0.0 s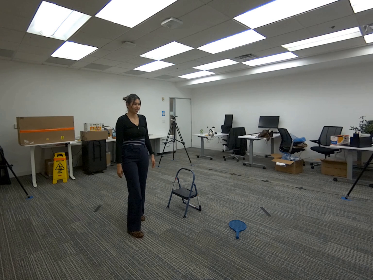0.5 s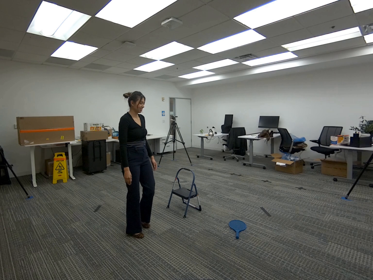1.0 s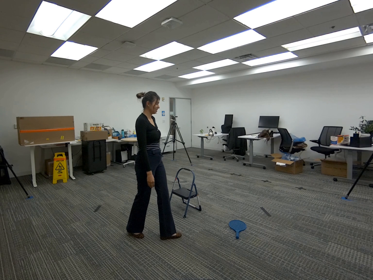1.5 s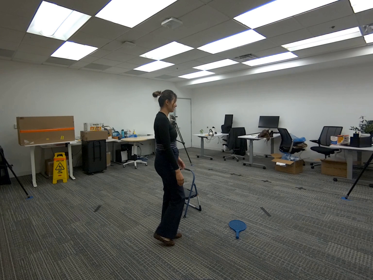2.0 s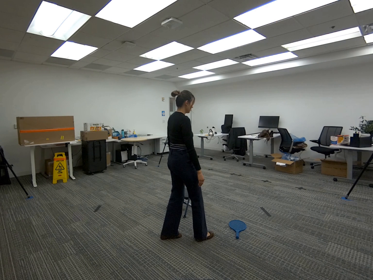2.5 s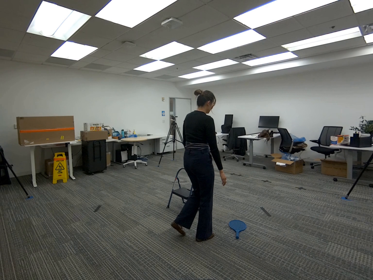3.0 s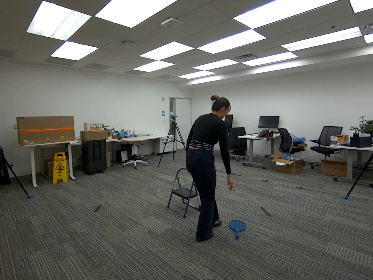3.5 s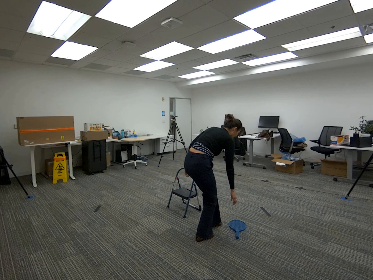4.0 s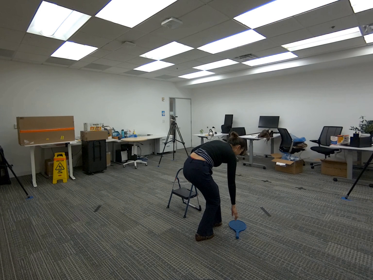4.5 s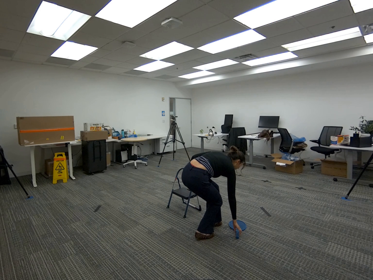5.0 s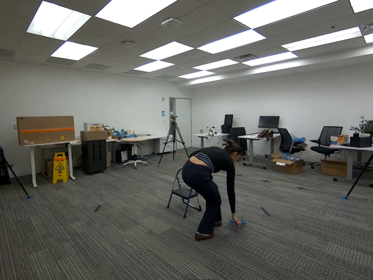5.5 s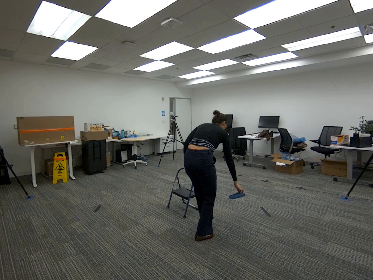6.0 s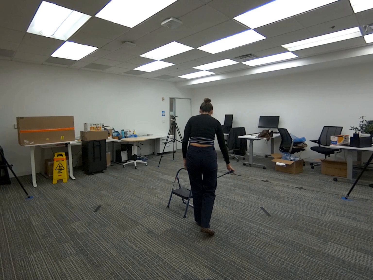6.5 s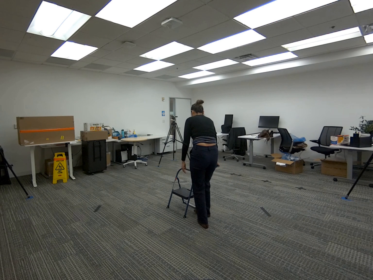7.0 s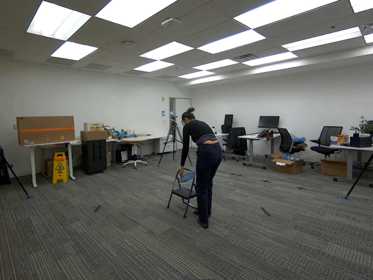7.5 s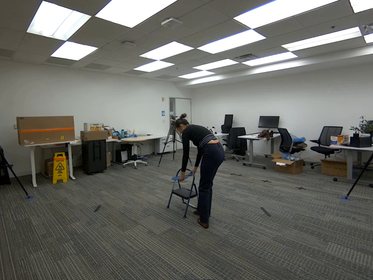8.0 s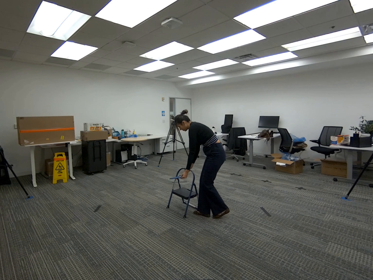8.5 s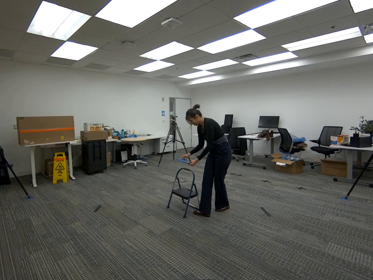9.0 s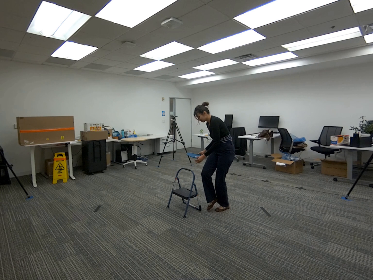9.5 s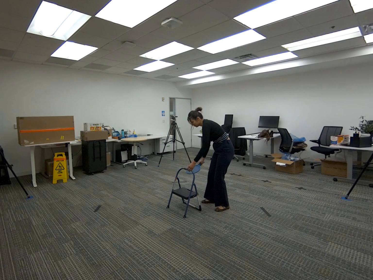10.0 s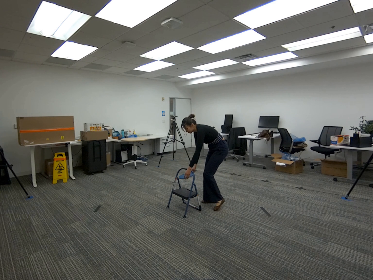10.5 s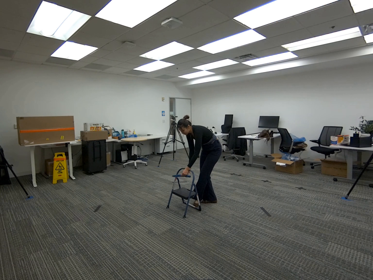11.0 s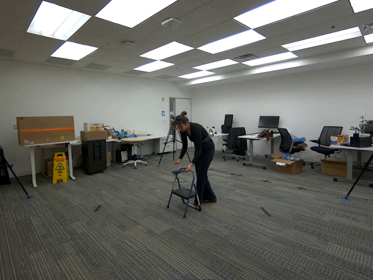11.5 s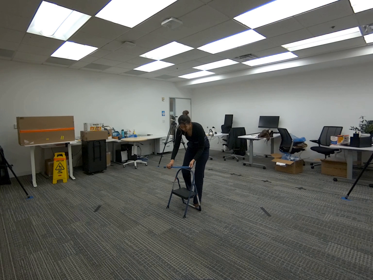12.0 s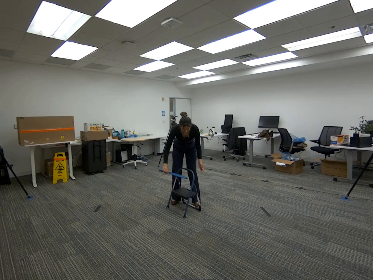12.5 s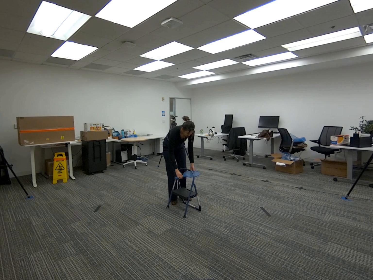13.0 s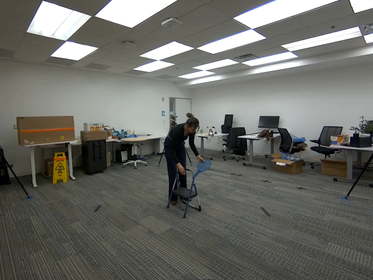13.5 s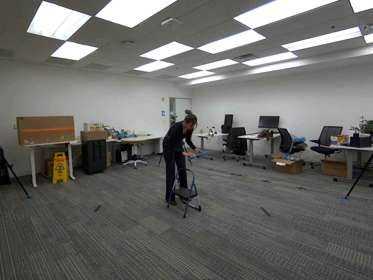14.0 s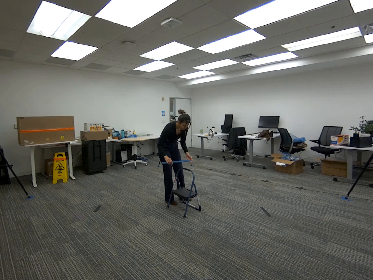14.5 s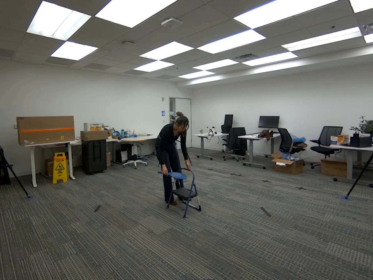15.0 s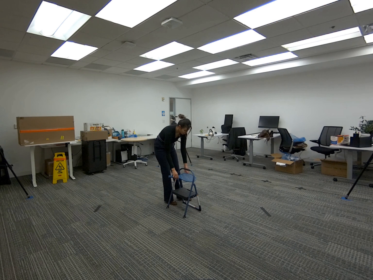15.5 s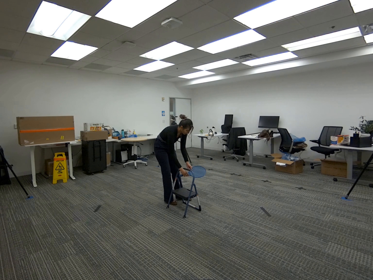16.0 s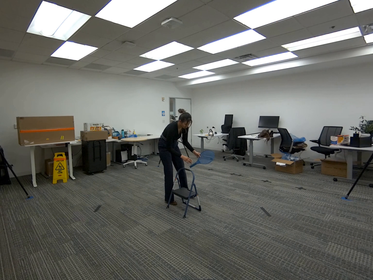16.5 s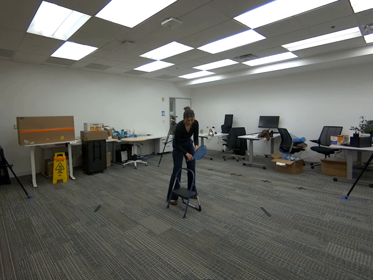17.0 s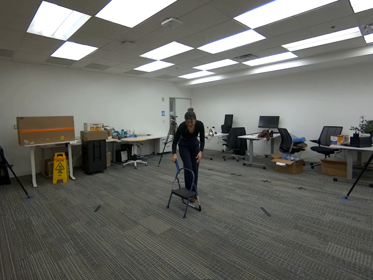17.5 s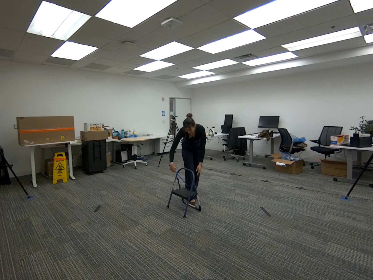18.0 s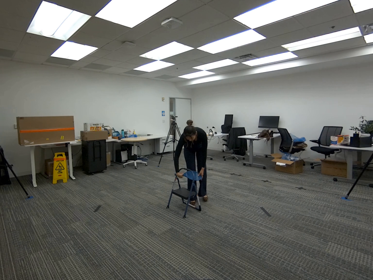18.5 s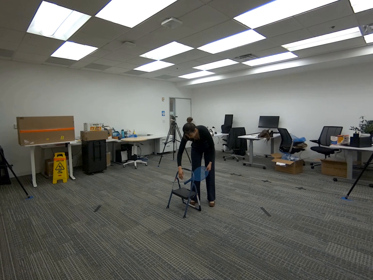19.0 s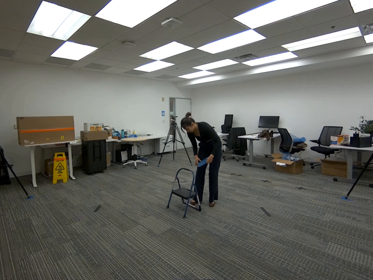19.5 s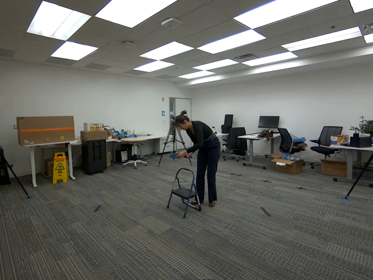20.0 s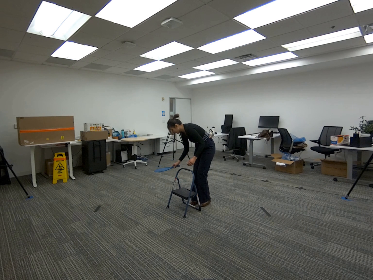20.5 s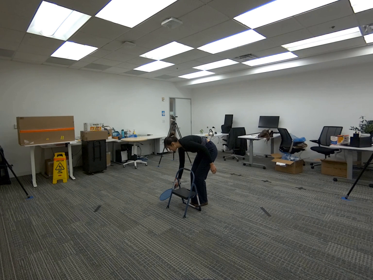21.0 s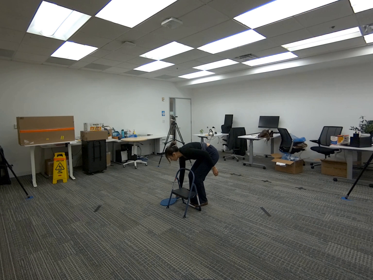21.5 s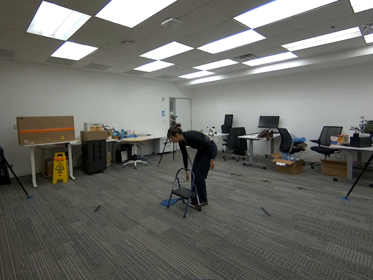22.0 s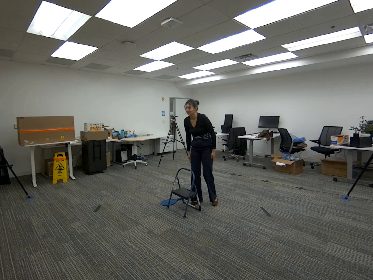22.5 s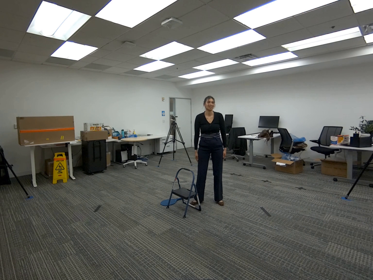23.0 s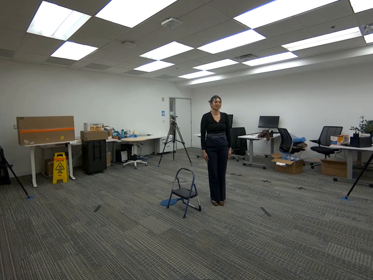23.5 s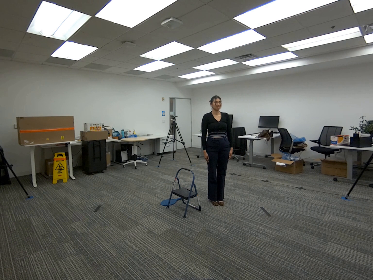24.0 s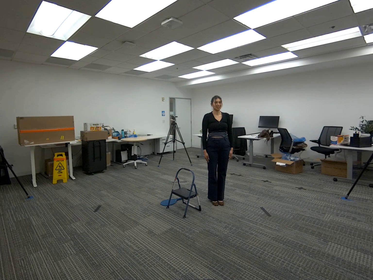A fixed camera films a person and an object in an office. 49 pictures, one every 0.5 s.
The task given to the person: Walk to the tennis racket on the ground and pick it up. Walk to the step ladder and pass the racket back and forth through the opening of the ladder a few times. When you are finished, place the racket back on the ground.
